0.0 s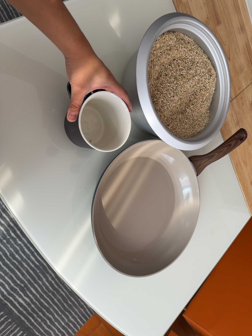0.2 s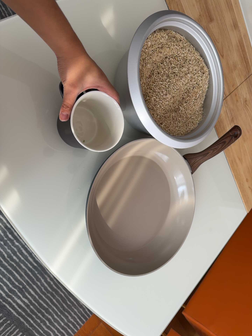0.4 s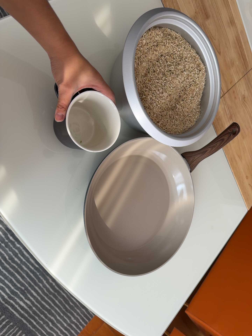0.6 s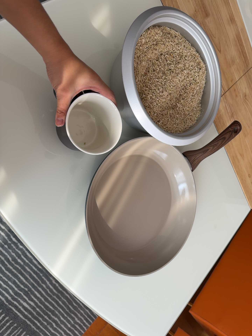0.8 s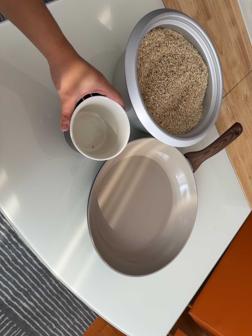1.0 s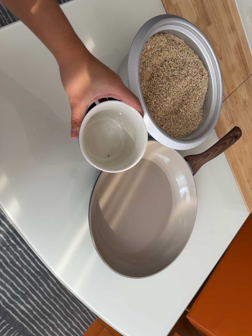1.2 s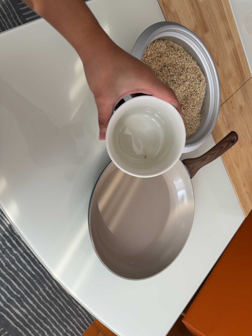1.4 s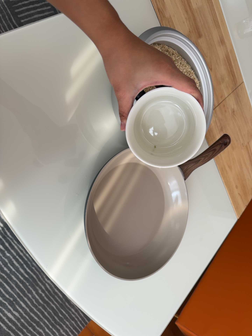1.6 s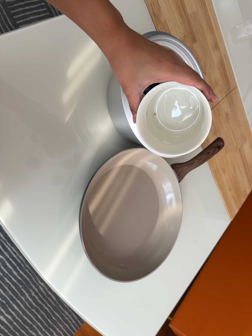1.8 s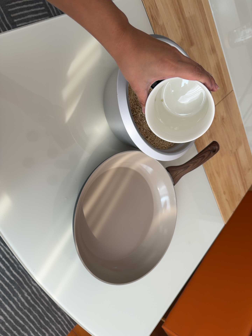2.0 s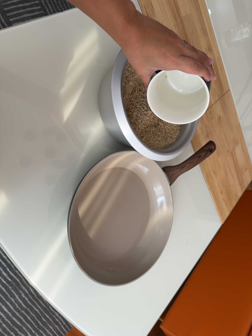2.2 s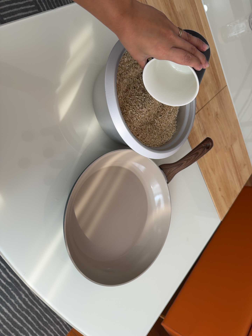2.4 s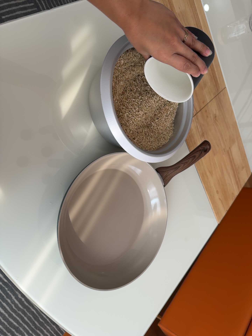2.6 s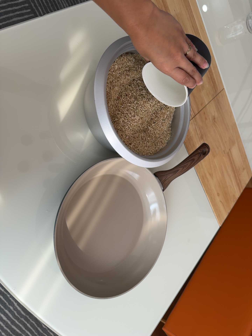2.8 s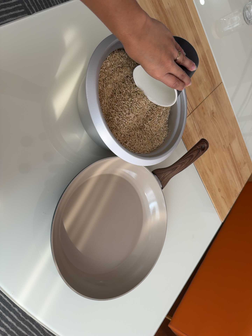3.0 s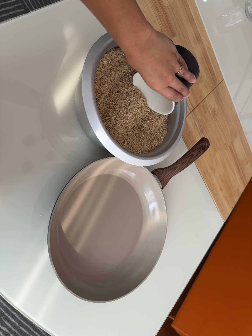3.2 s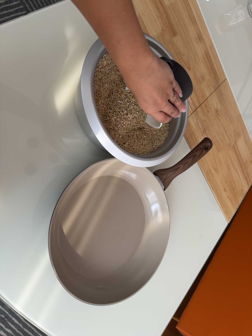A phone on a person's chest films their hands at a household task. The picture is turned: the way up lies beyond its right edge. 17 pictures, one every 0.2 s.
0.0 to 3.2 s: The camera travels to its right, about 6 cm, so close, fixed things drift to the left.
The film runs forward here.
